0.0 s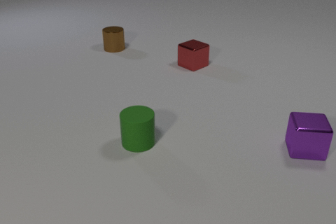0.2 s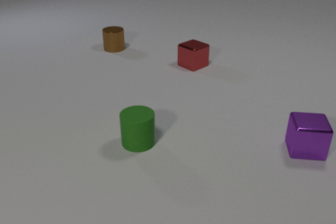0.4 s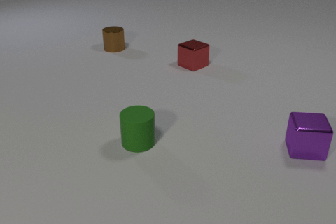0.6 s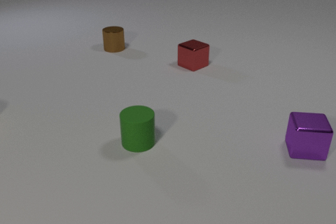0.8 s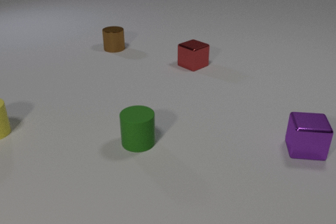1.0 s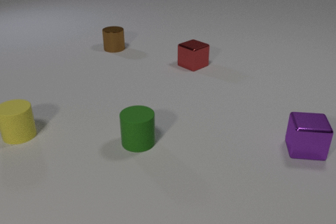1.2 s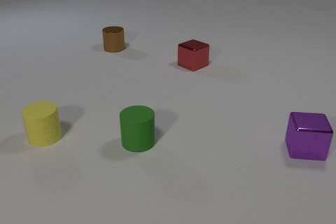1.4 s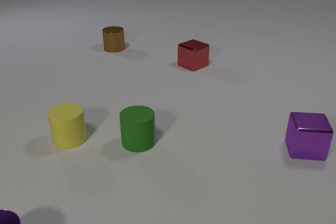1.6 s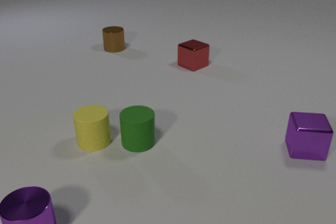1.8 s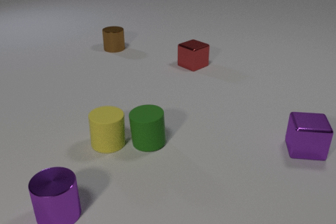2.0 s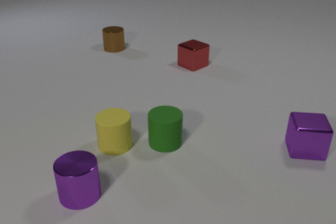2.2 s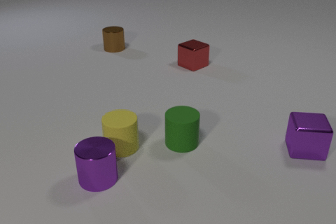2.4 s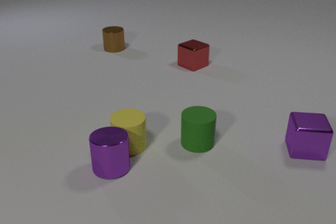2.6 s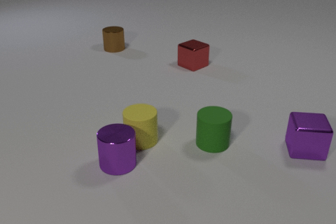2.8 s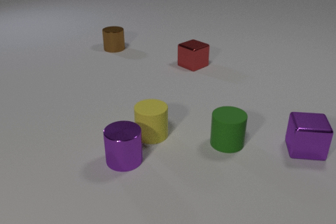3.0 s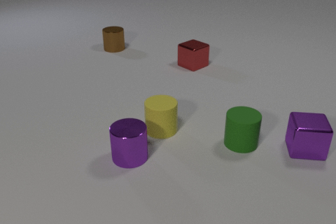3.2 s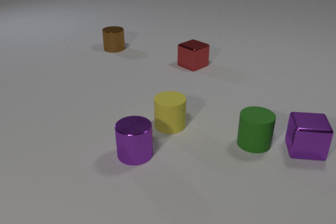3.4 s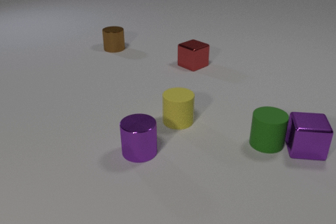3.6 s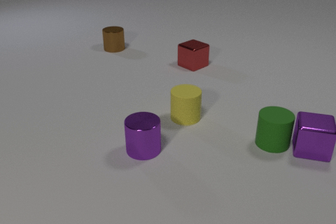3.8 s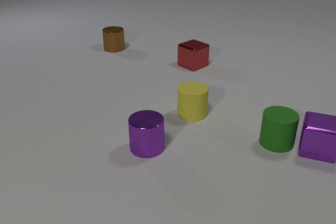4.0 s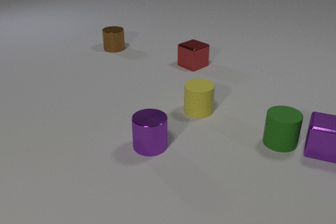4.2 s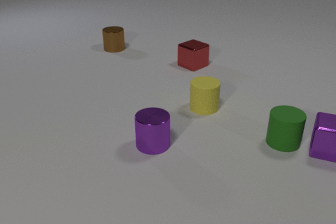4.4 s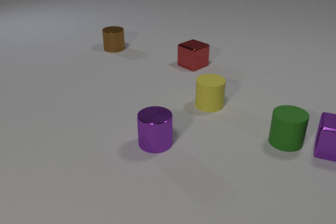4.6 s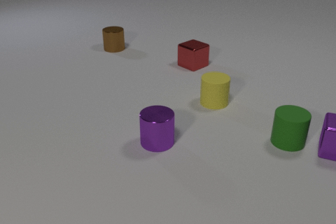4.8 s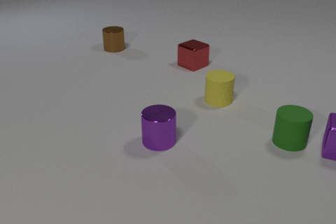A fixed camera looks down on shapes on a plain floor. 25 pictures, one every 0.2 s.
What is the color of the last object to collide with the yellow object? purple.
How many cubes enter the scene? 0.
Are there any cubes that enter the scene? no.
0.0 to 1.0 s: The yellow rubber cylinder comes in at the left edge, slides to the right and toward the camera.
1.0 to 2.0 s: The yellow rubber cylinder slides to the right and toward the camera. The green rubber cylinder slides to the right. The purple metal cylinder comes in at the bottom edge, slides to the right and away from the camera. The yellow rubber cylinder and the green rubber cylinder collide.
2.0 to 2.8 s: The yellow rubber cylinder slides to the right and away from the camera. The green rubber cylinder slides to the right. The purple metal cylinder slides away from the camera and to the right. The yellow rubber cylinder and the purple metal cylinder collide.
2.8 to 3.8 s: The yellow rubber cylinder slides away from the camera and to the right. The green rubber cylinder slides to the right. The purple metal cylinder slides to the right and away from the camera. The purple metal cube slides to the right. The green rubber cylinder and the purple metal cube collide.
3.8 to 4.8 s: The yellow rubber cylinder slides away from the camera and to the right. The green rubber cylinder slides to the right. The purple metal cylinder slides to the right and away from the camera. The purple metal cube slides to the right.
